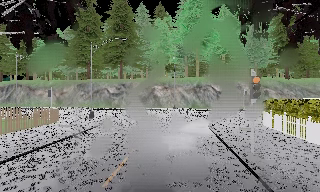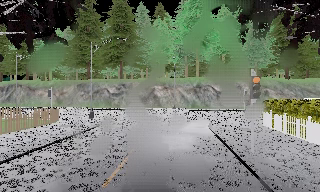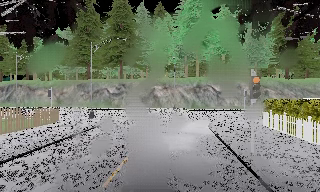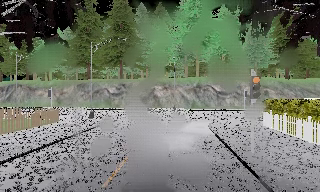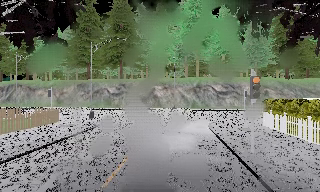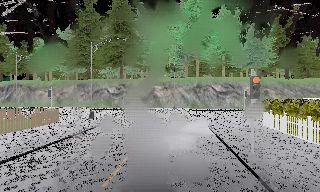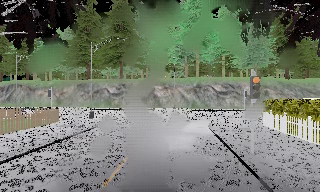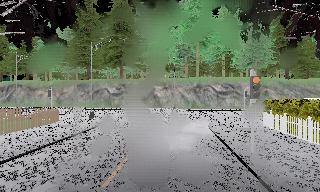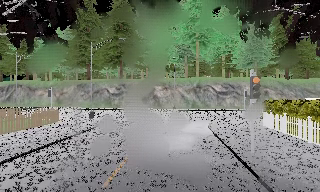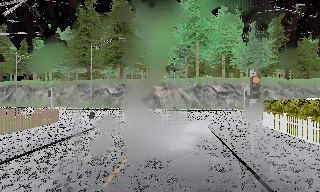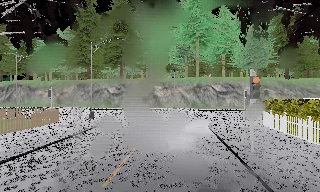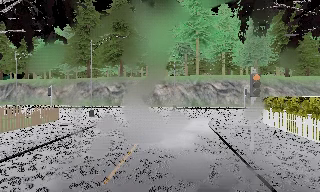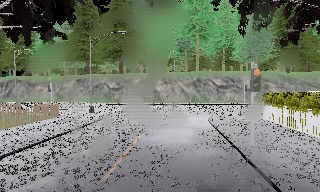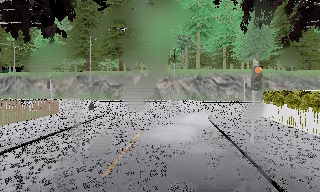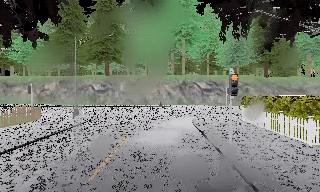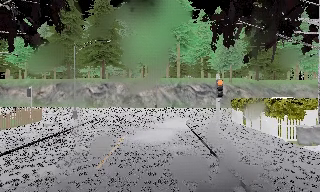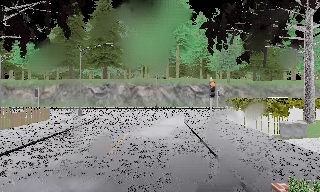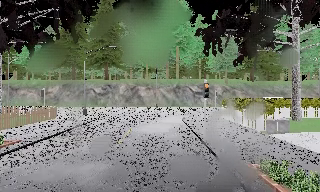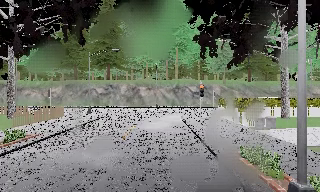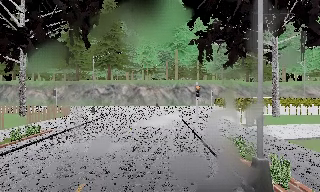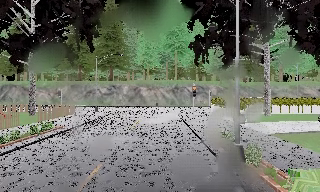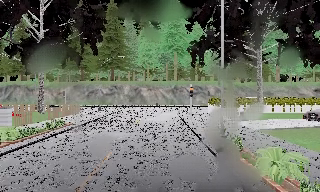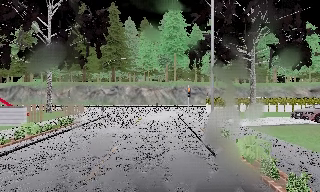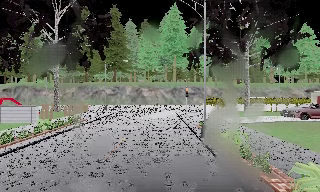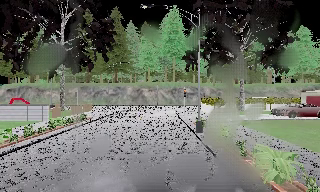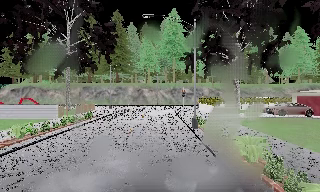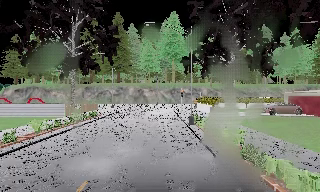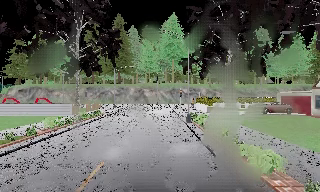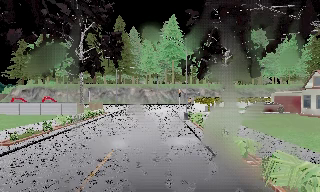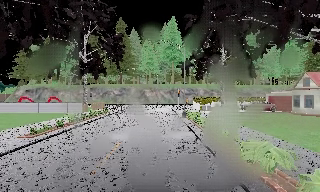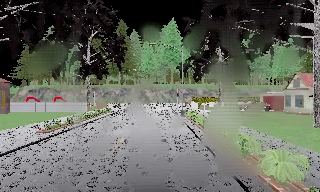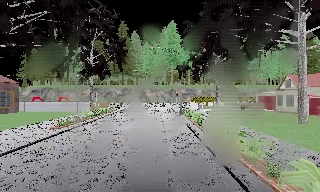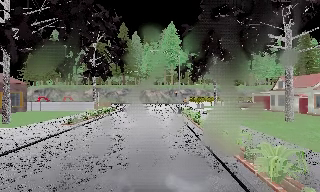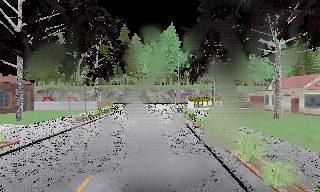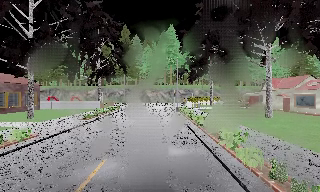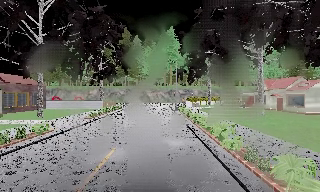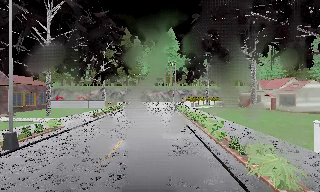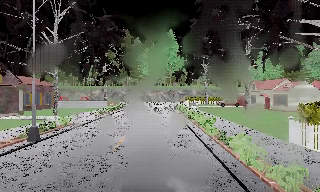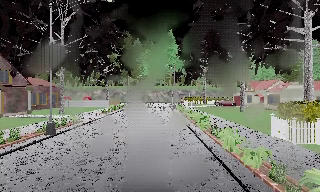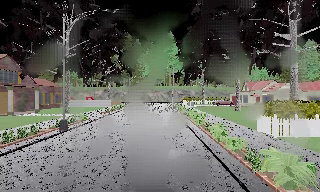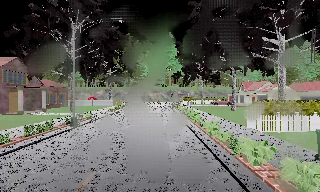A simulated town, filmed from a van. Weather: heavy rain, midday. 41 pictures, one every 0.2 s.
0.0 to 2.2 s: The camera keeps its place and its aim.
2.2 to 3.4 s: The camera travels backward, about 3.5 m, so what stands in front gets smaller. It gains speed.
3.4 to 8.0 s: The camera travels backward, about 30 m, so what stands in front gets smaller.
The film runs backward here.
